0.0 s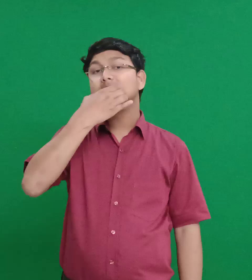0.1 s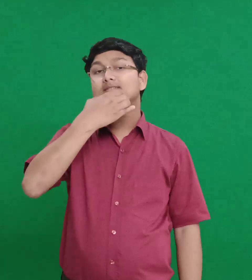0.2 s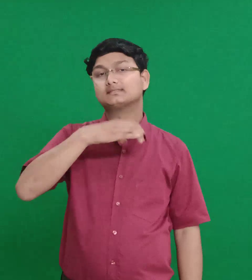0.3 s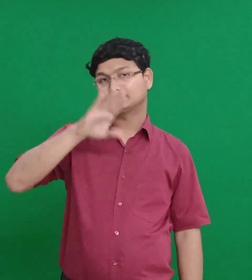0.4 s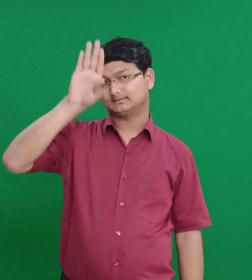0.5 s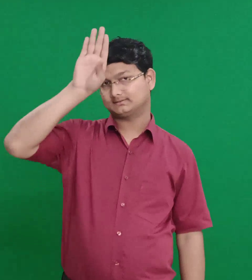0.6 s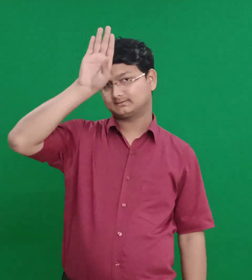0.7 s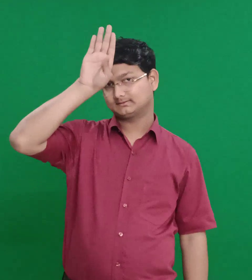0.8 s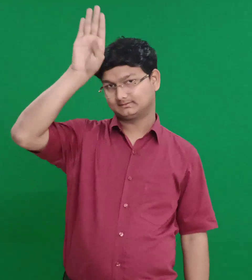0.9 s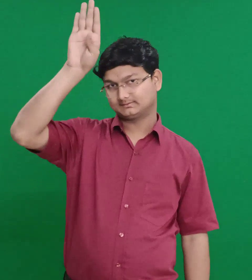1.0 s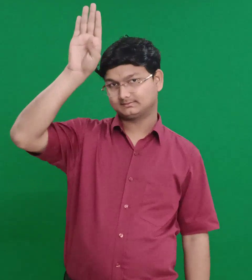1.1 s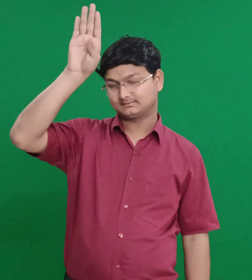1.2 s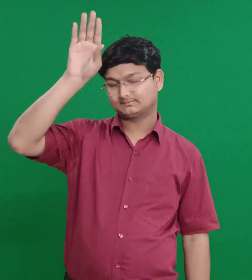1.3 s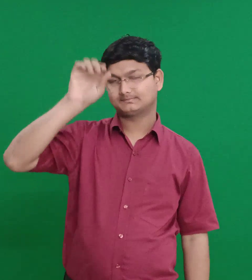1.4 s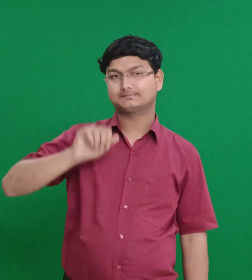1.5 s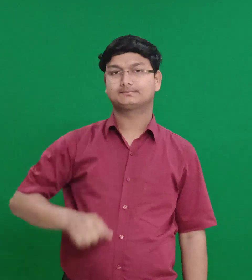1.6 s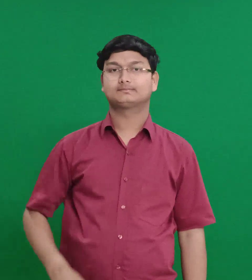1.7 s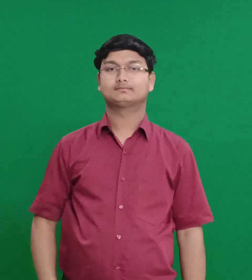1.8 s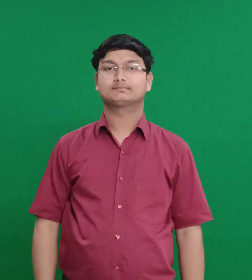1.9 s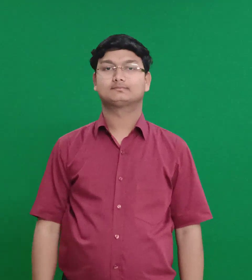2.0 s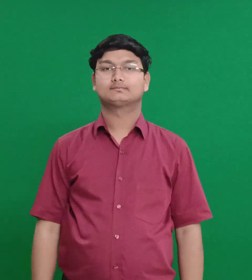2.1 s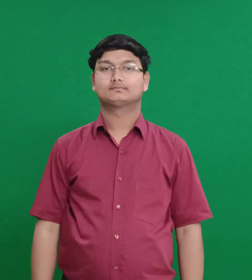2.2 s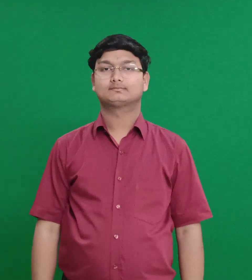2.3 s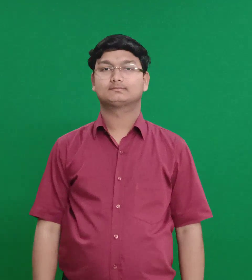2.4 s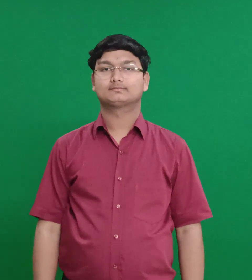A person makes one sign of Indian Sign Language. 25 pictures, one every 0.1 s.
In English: king nebuchadnezzar
